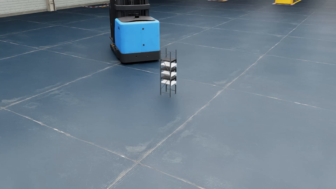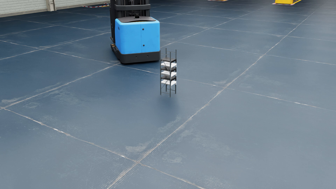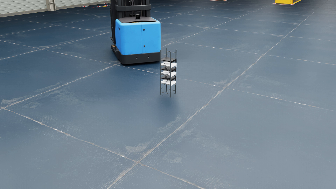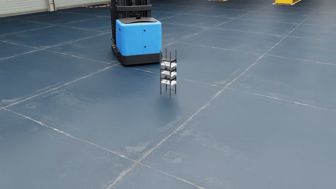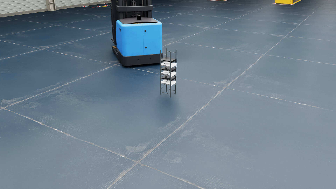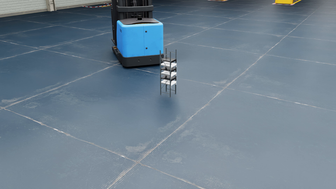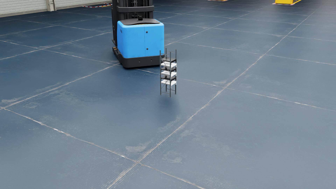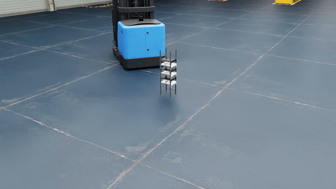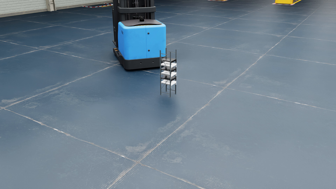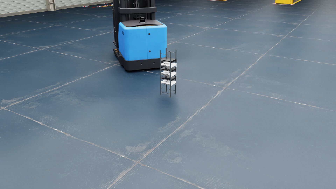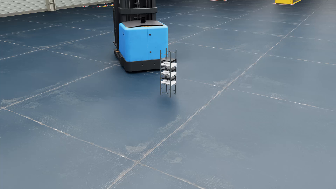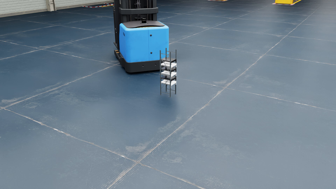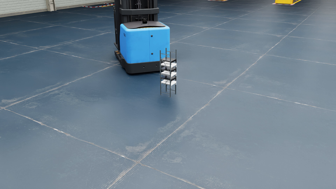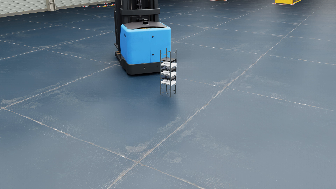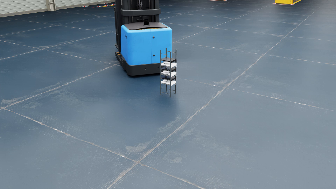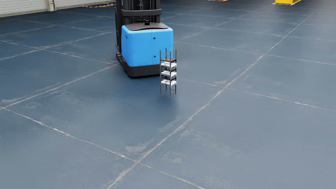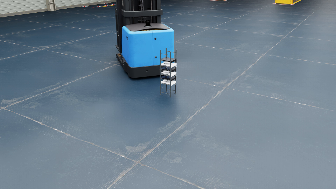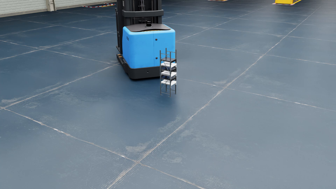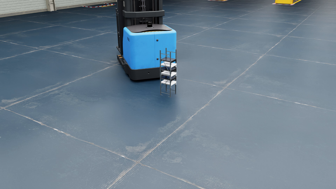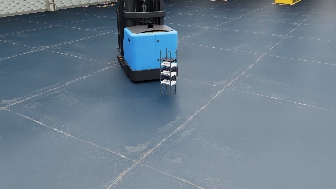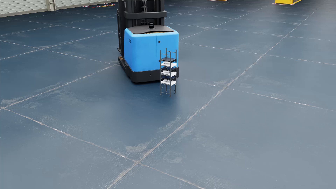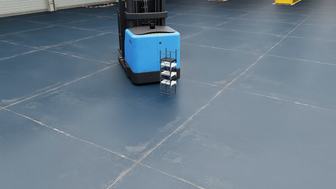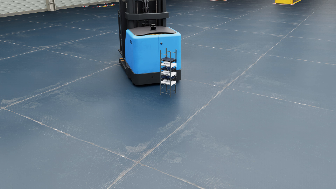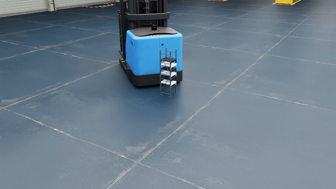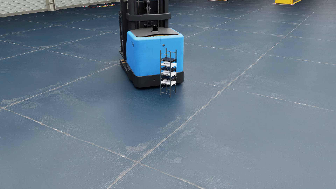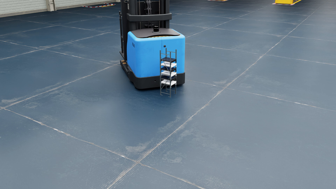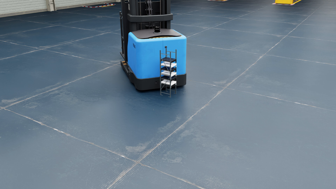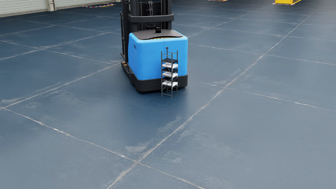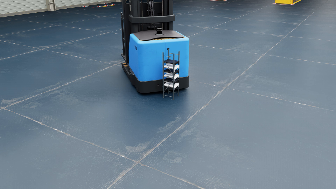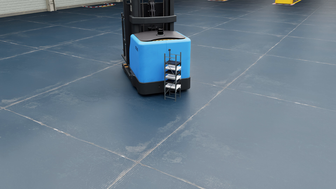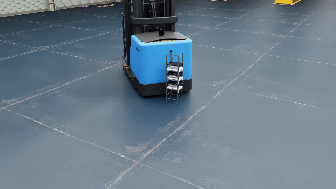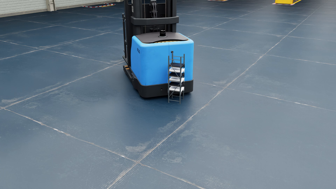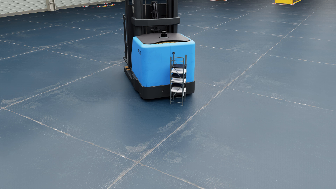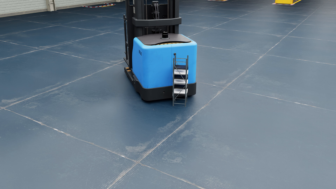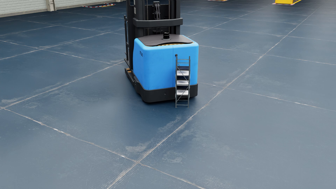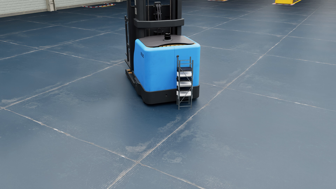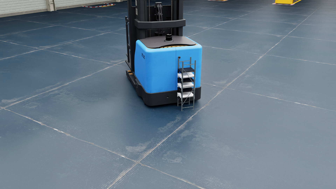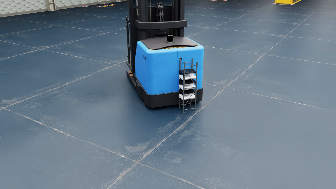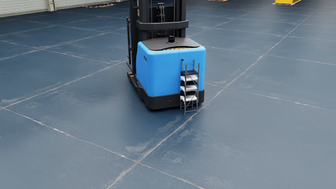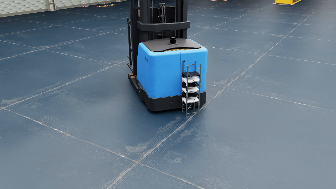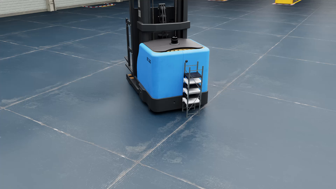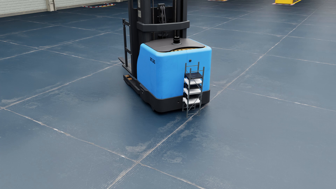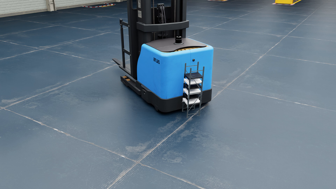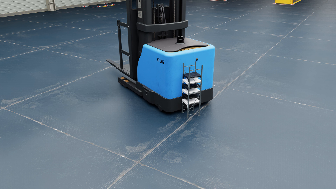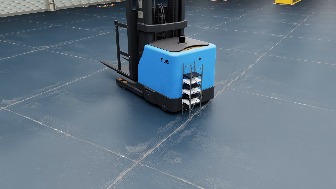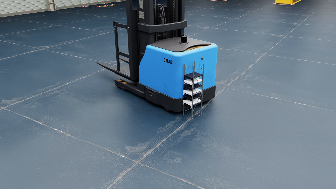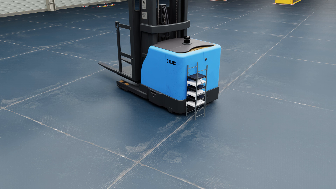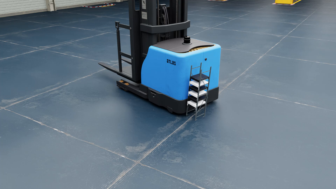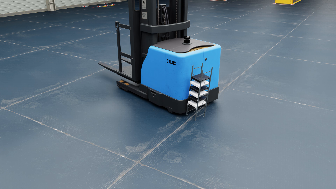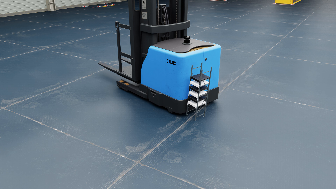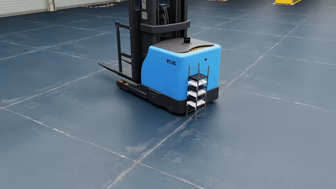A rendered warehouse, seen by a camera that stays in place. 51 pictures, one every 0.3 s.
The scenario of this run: A forklift runs into an object in its way.
